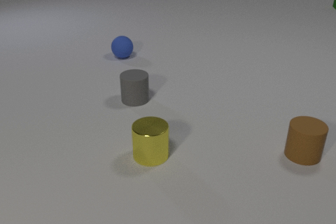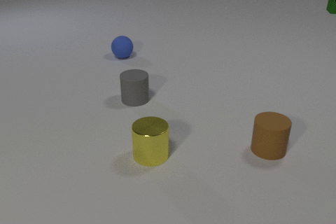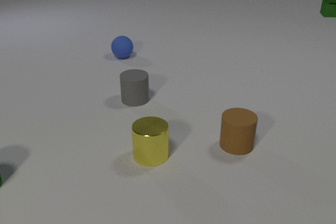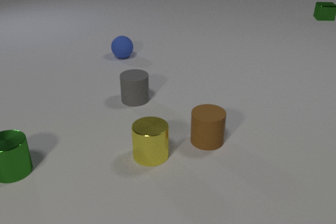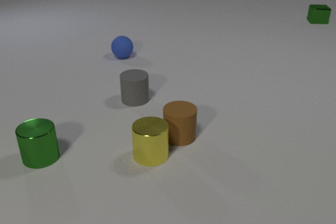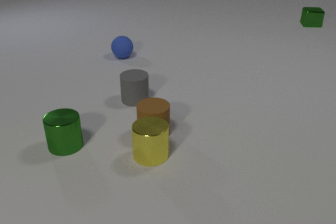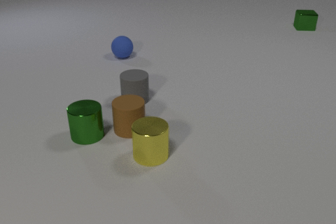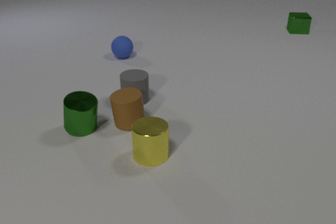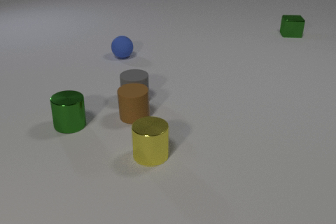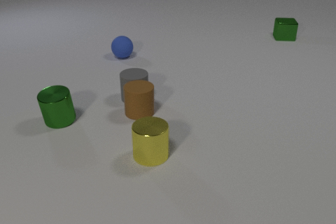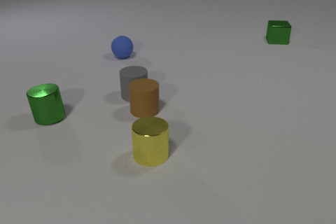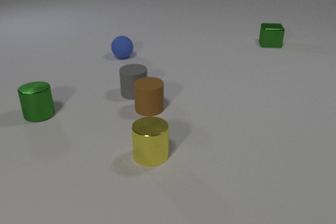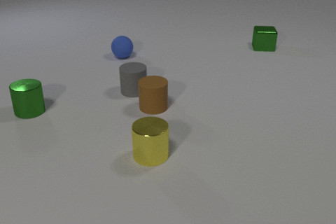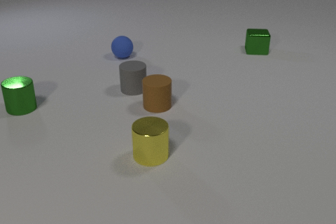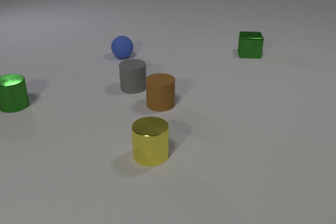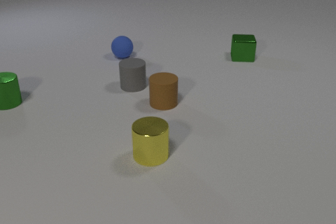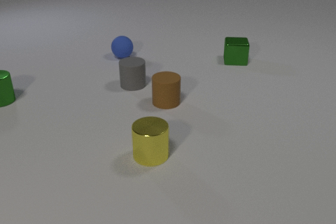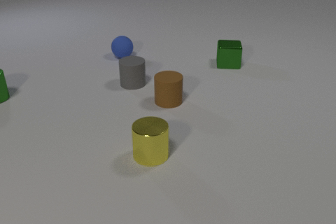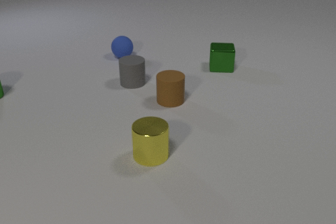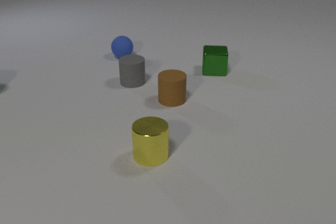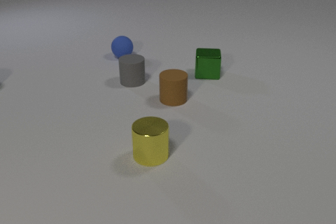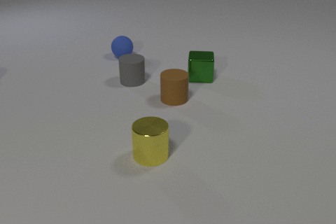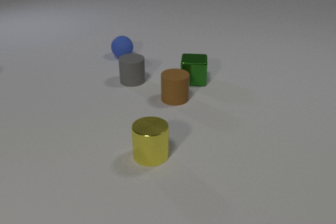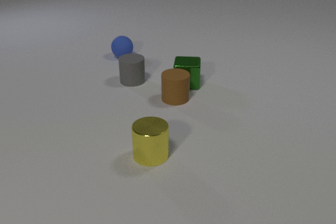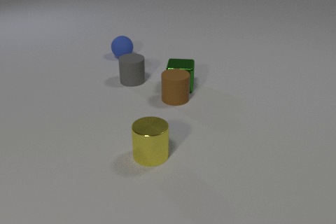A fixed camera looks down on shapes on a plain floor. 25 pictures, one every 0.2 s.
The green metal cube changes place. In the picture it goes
toward the camera.
The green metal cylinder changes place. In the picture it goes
away from the camera.
0.0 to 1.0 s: The green metal cylinder comes in at the left edge, slides to the right and away from the camera. The brown rubber cylinder slides to the left. The green metal cube slides toward the camera and to the left.
1.0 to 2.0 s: The green metal cylinder slides away from the camera. The brown rubber cylinder slides away from the camera. The gray rubber cylinder slides away from the camera. The green metal cube slides toward the camera and to the left. The green metal cylinder and the brown rubber cylinder collide. The brown rubber cylinder and the gray rubber cylinder collide.
2.0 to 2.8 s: The green metal cylinder slides away from the camera and to the left. The brown rubber cylinder slides to the right and away from the camera. The gray rubber cylinder slides away from the camera. The green metal cube slides toward the camera and to the left.
2.8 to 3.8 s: The green metal cylinder slides away from the camera and to the left, leaves at the left edge. The brown rubber cylinder slides to the right and away from the camera. The gray rubber cylinder slides away from the camera. The green metal cube slides toward the camera and to the left.
3.8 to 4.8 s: The green metal cube slides toward the camera and to the left. The brown rubber cylinder and the green metal cube collide.
What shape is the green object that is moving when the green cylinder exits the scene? cube.
What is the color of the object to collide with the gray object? brown.
How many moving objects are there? 4.
